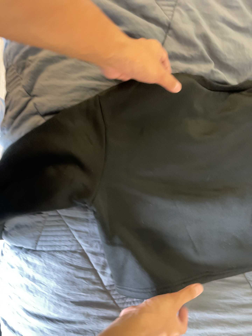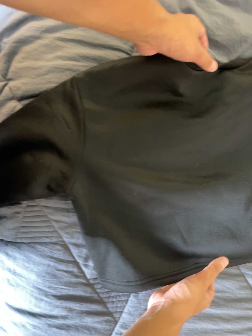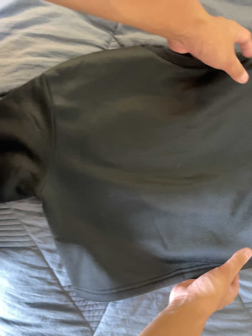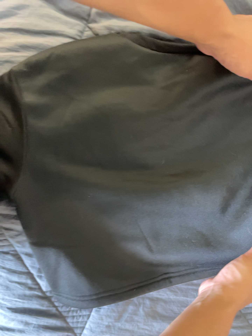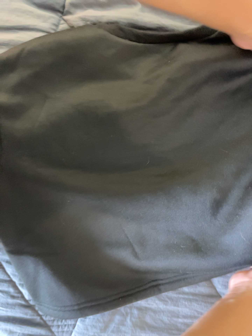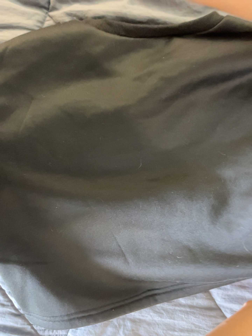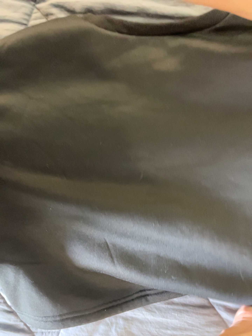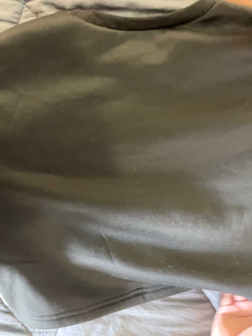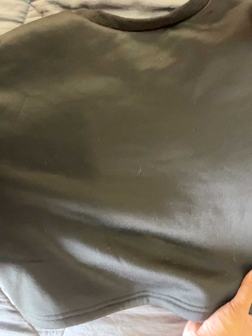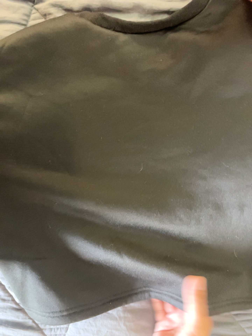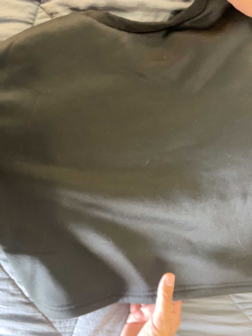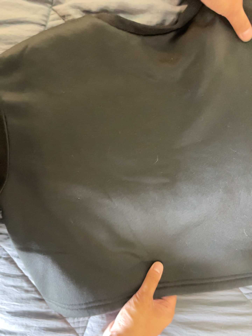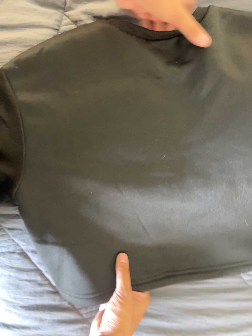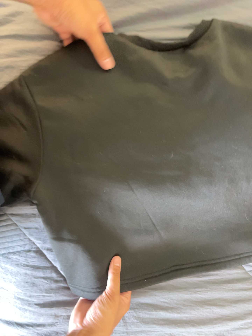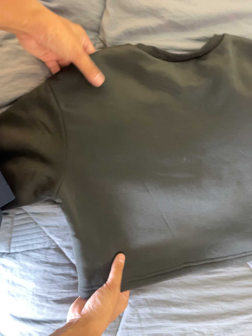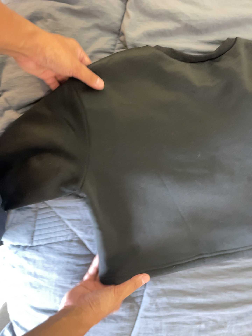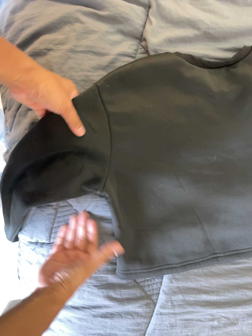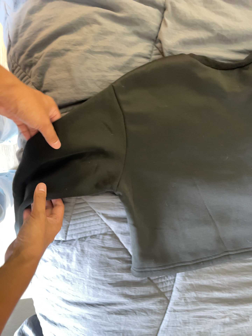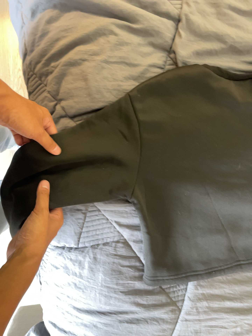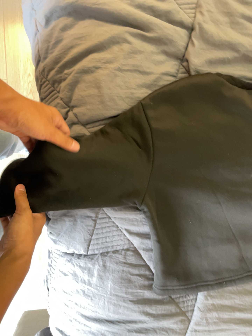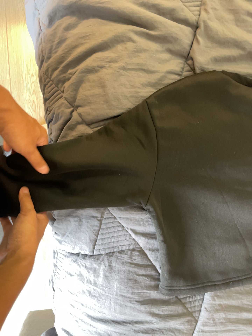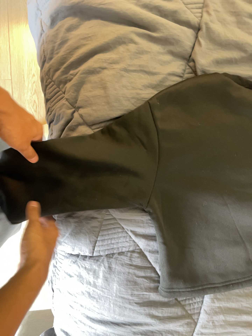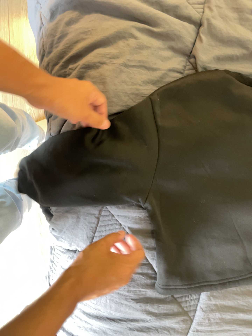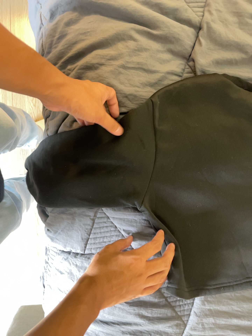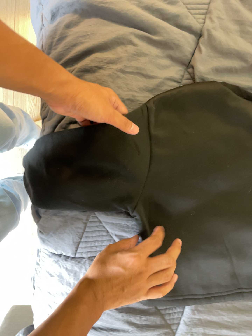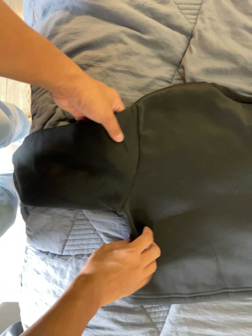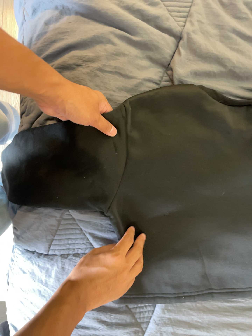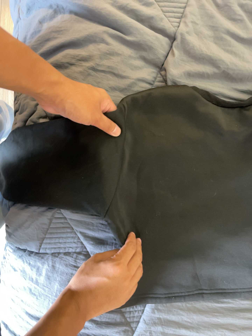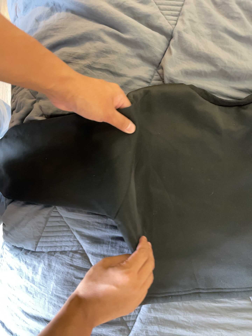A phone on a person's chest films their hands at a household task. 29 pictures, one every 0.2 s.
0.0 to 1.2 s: The camera pans to its left by about 15 degrees. It travels to its right and forward, about 30 cm.
1.2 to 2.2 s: The camera travels to its left, about 7 cm.
2.2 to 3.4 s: The camera pans to its right by about 10 degrees. It travels to its left and backward, about 28 cm.
3.4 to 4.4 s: The camera shifts only a little, or ends up much as it began.
4.4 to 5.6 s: The camera travels to its right, about 7 cm, so close, fixed things drift to the left.
The film runs forward here.
